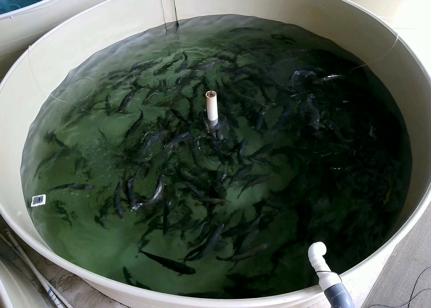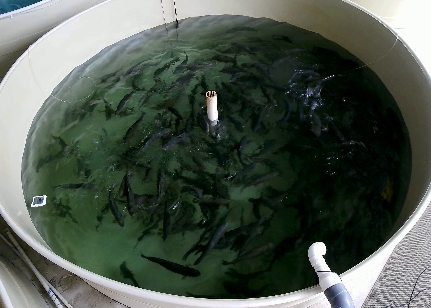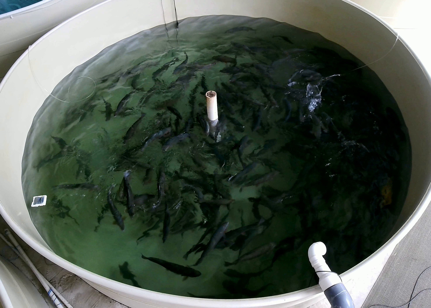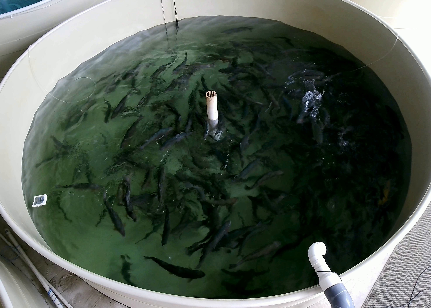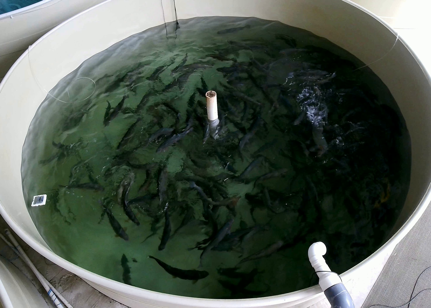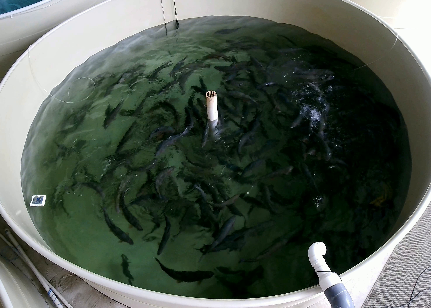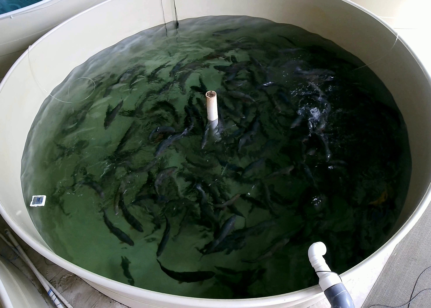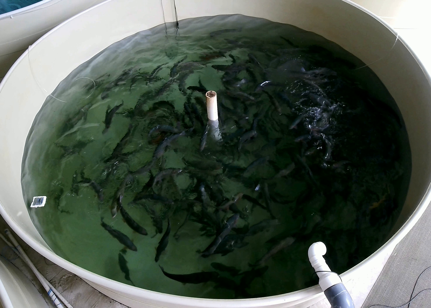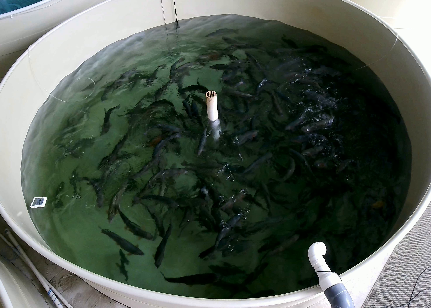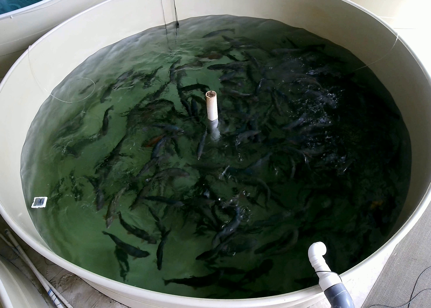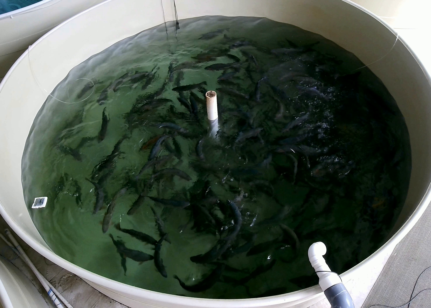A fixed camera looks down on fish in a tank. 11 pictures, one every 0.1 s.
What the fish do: Foraging.
